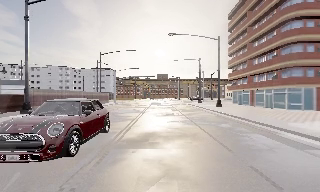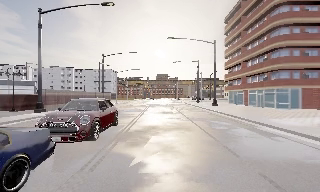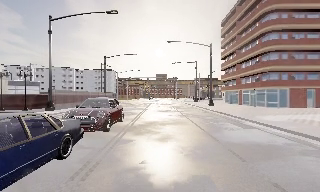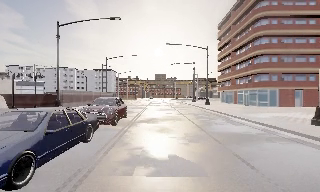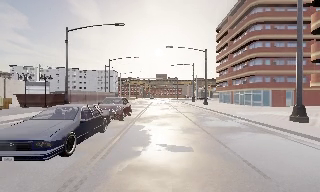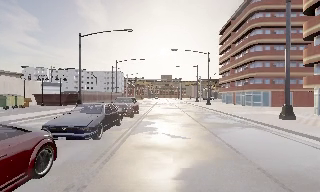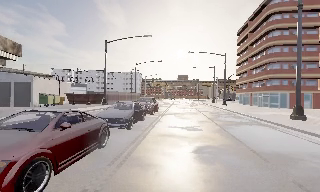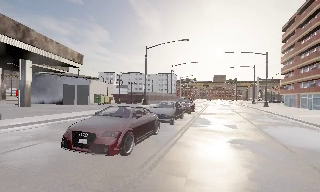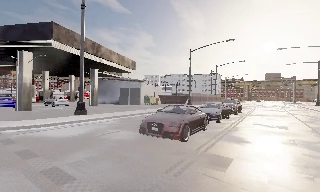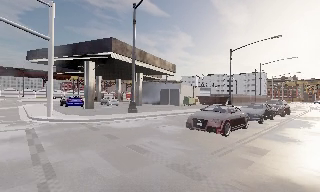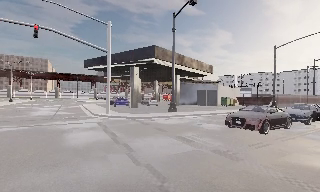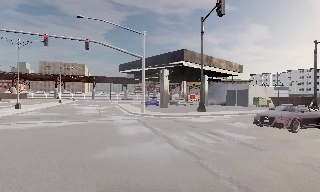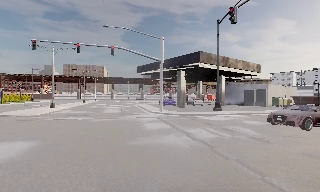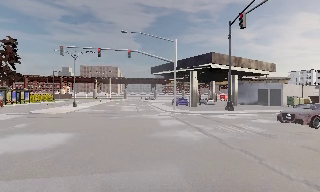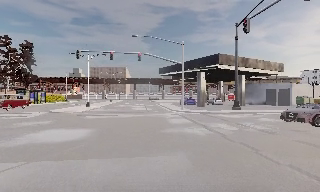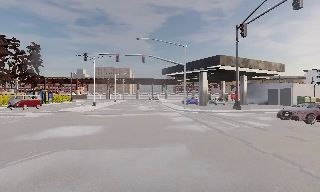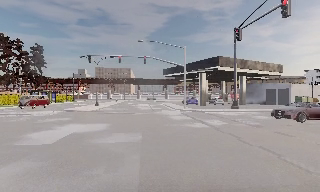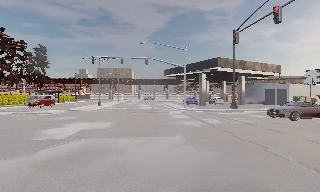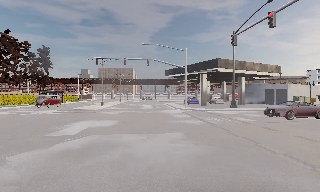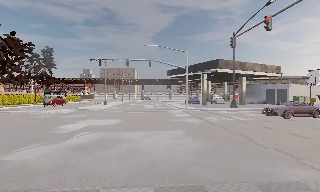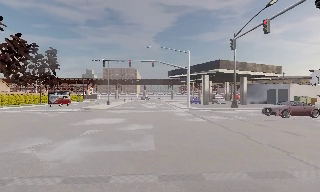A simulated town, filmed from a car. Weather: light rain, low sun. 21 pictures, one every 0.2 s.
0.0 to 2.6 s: The camera pans to its left, which is counterclockwise from overhead, by about 80 degrees. It travels backward, about 19 m.
2.6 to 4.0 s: The camera travels backward, about 5 m, so what stands in front gets smaller. It loses speed.
The film runs backward here.
